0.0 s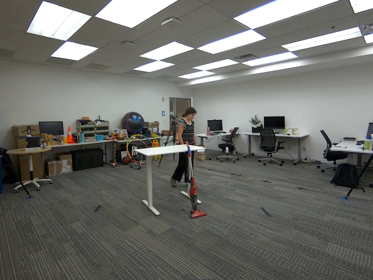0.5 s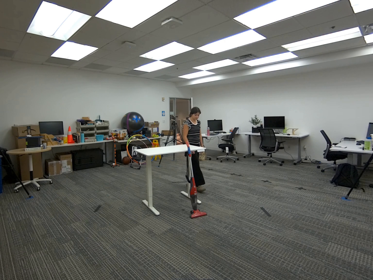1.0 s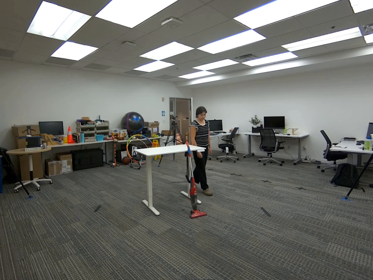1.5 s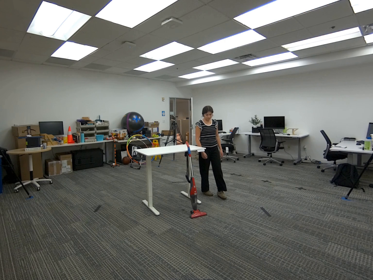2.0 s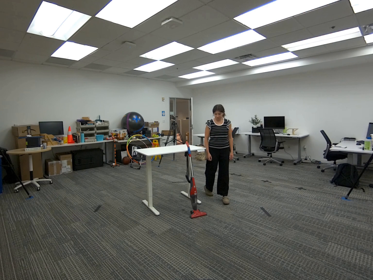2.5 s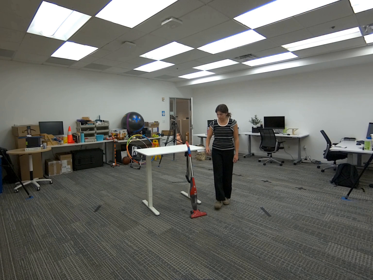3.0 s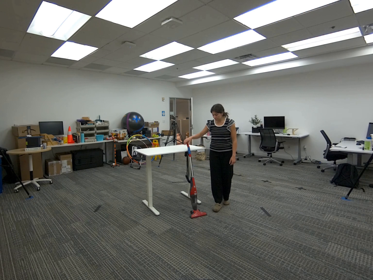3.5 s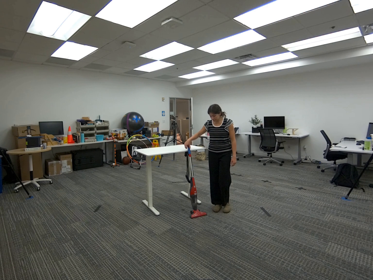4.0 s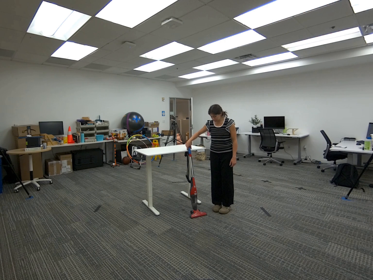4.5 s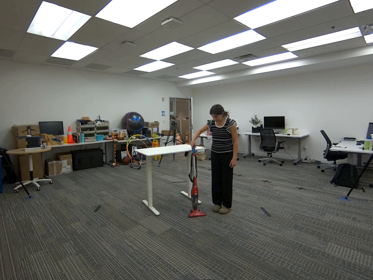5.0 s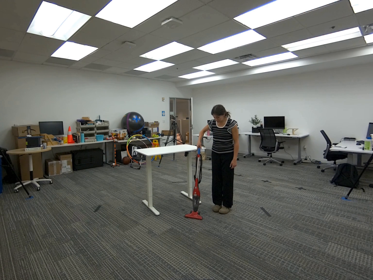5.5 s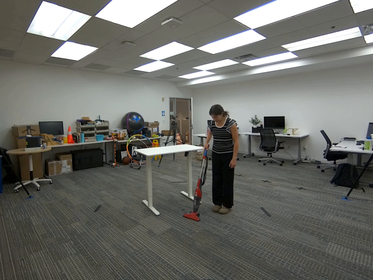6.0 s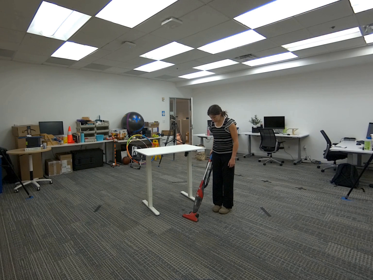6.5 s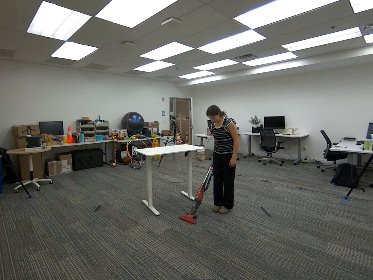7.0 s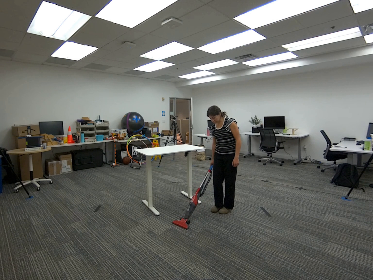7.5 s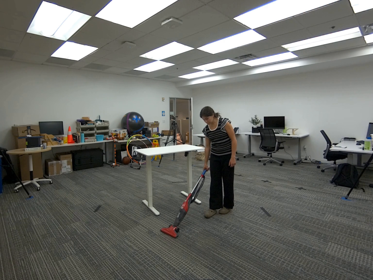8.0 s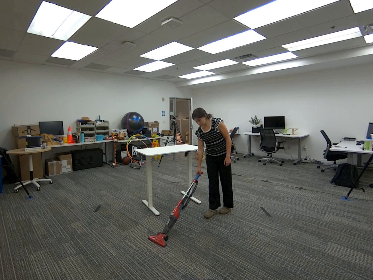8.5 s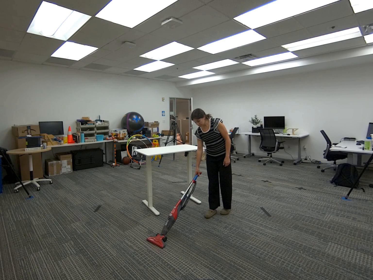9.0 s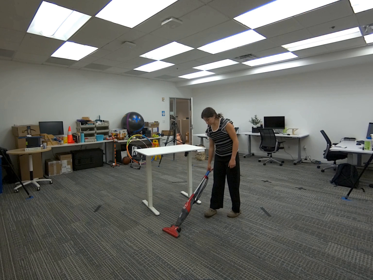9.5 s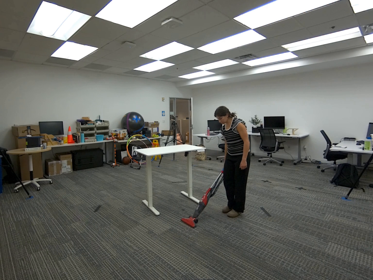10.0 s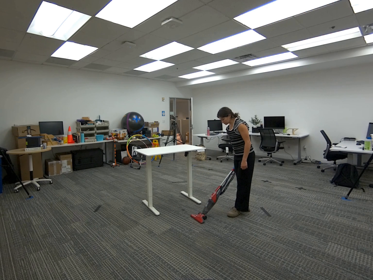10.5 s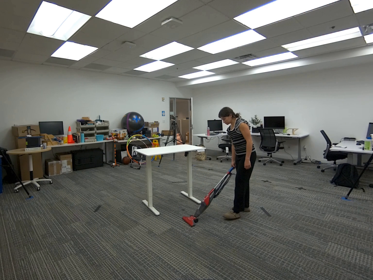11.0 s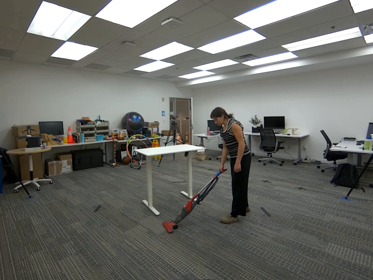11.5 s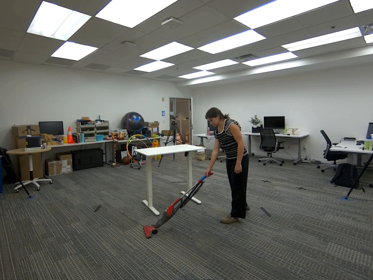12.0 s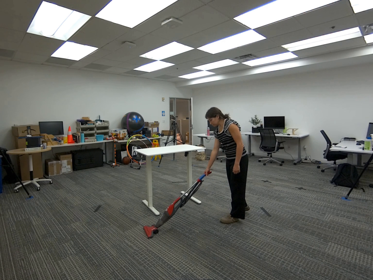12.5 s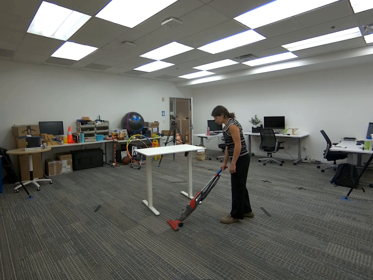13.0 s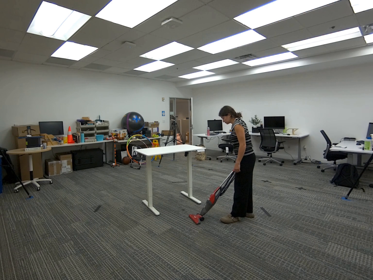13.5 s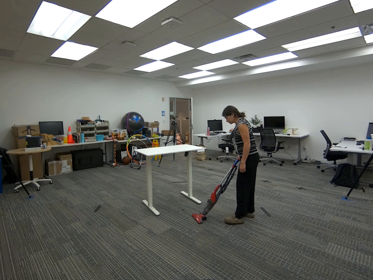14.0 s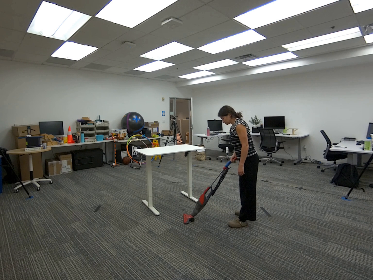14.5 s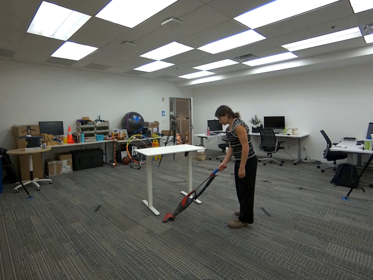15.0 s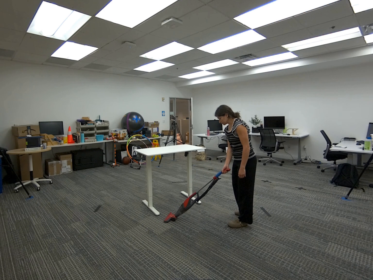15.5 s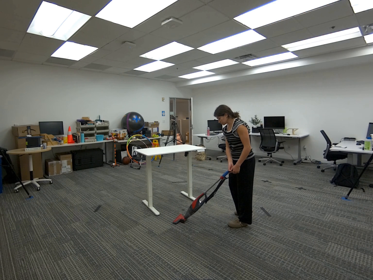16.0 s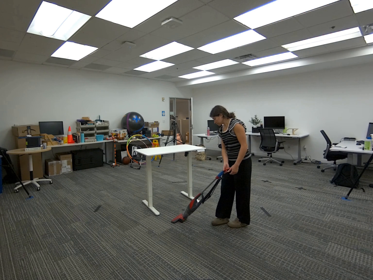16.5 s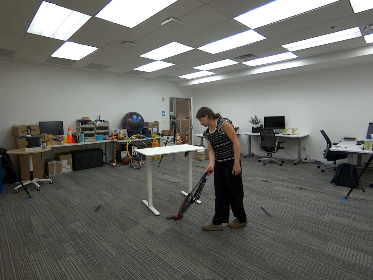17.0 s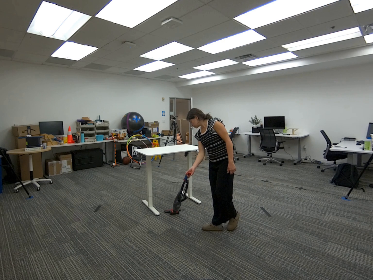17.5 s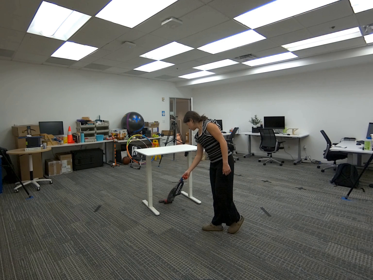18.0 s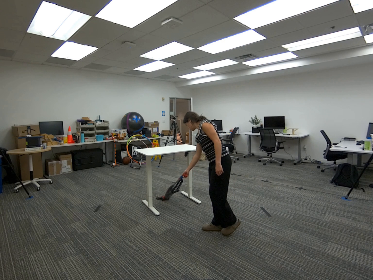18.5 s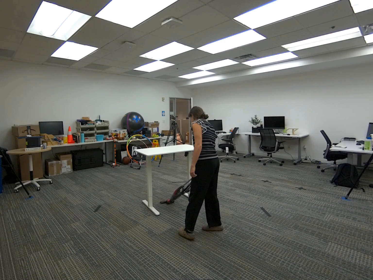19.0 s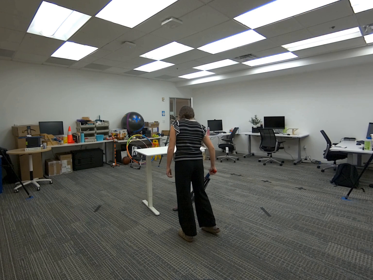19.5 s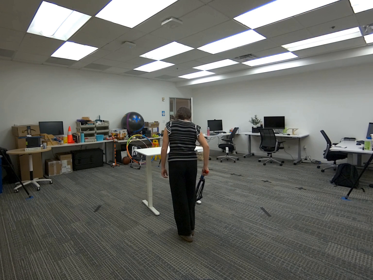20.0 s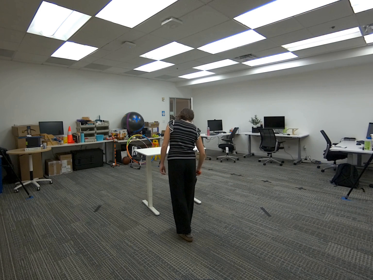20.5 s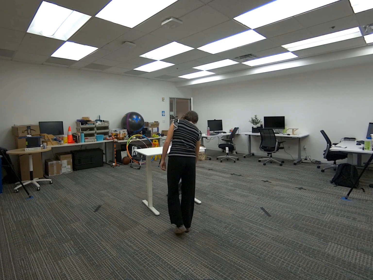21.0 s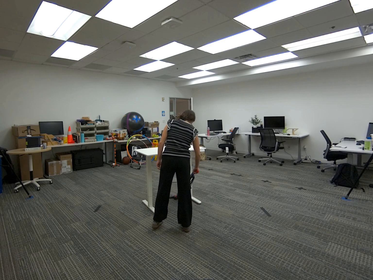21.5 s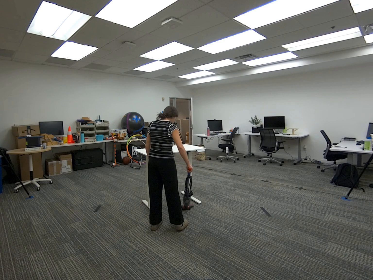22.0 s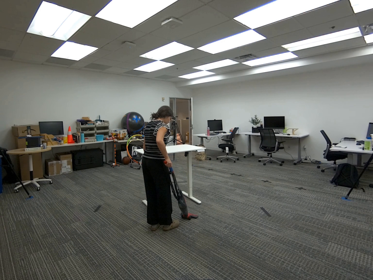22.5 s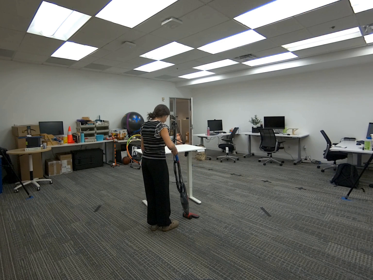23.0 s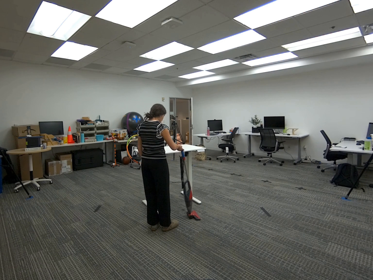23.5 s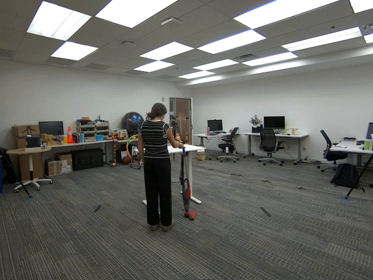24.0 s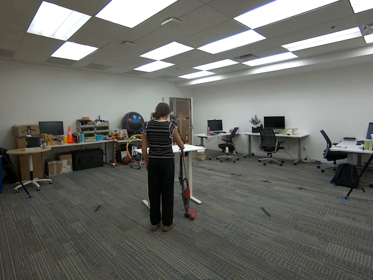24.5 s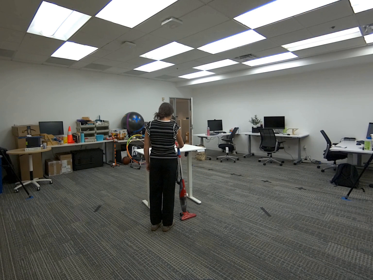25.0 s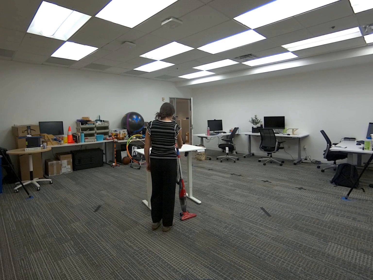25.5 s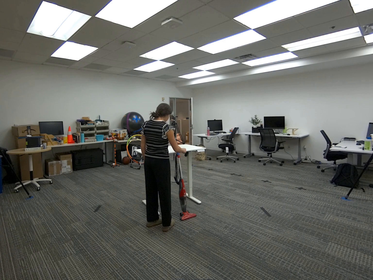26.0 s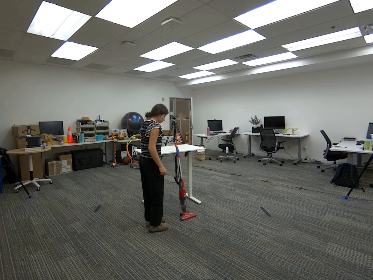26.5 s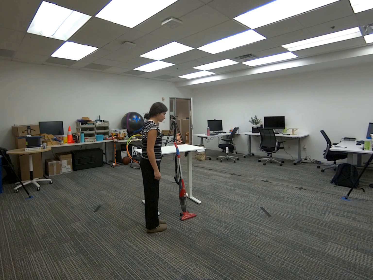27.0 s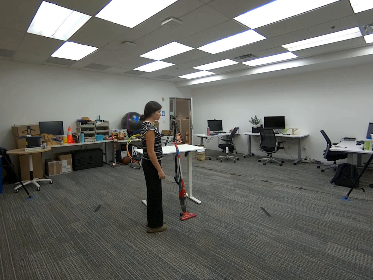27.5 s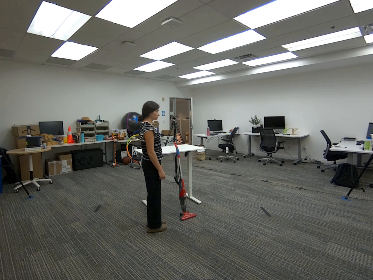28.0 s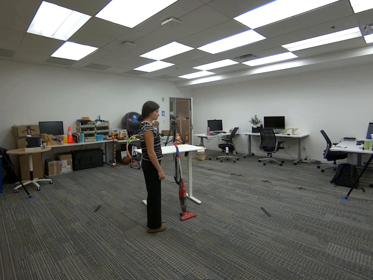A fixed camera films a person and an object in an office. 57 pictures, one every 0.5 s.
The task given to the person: Walk over to the vacum leaning against the white desk and grasp the vaccum using one hand from the top handle. Proceed to vaccum within the bounding area. Place the vaccum near the white desk when complete.
